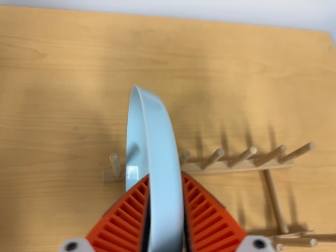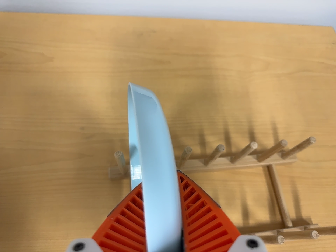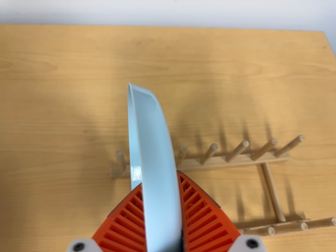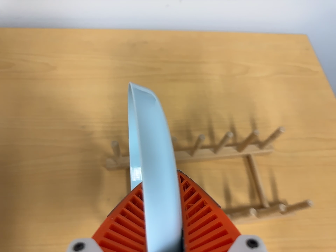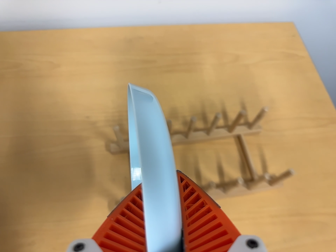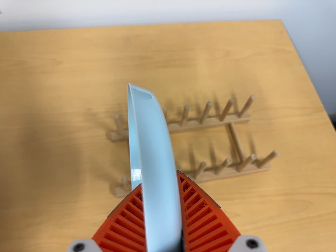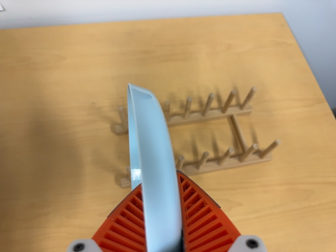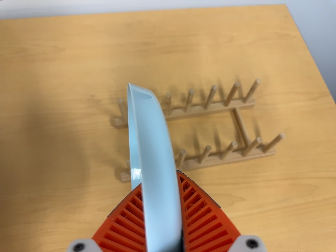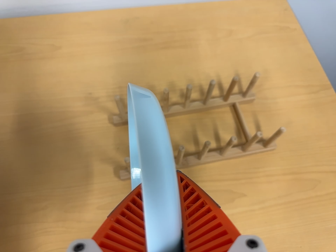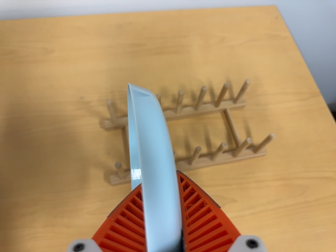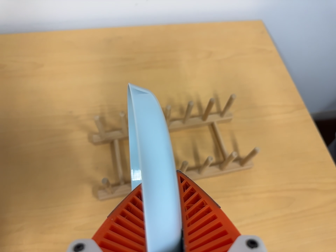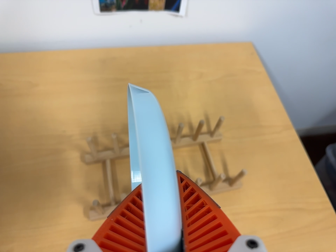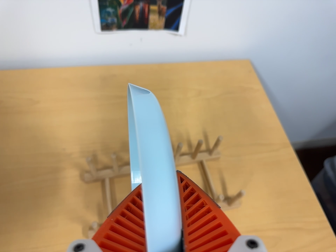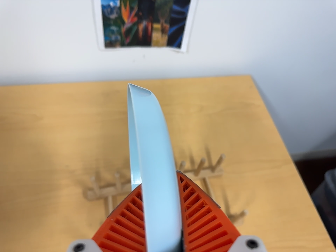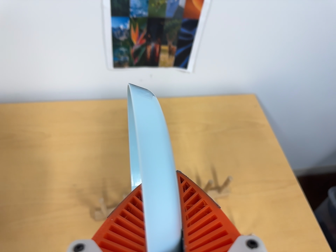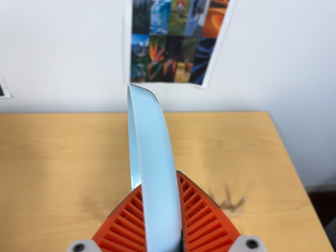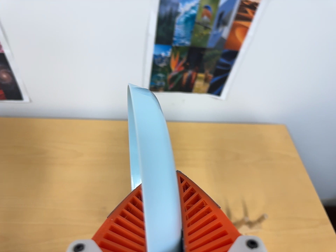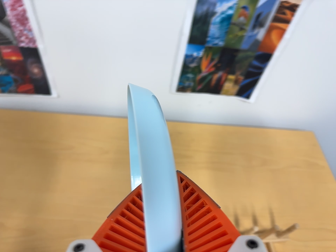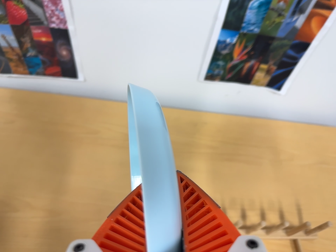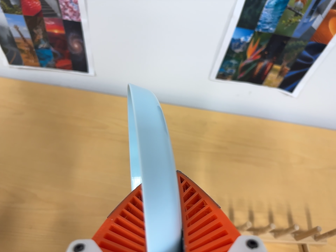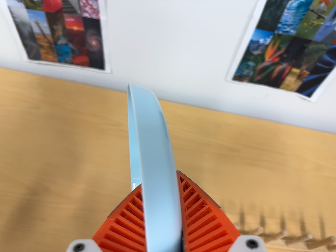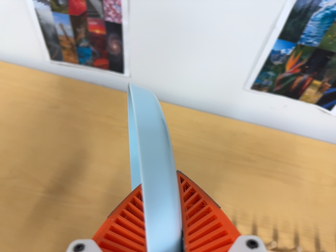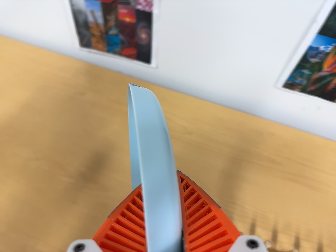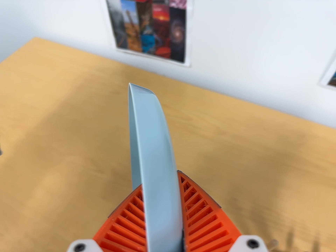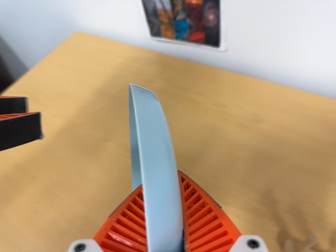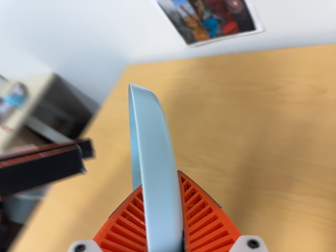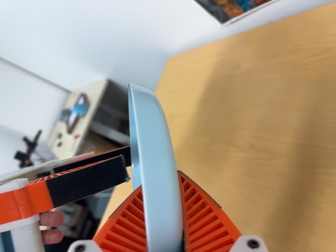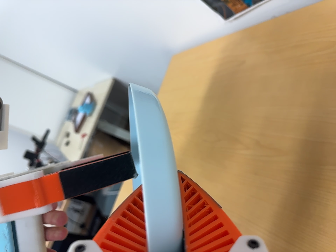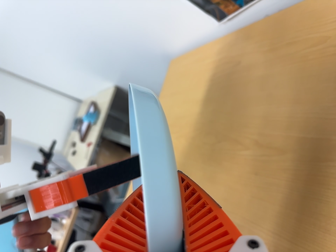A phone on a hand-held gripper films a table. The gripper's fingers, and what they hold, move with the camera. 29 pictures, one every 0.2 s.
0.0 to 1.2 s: The camera travels backward and toward the bottom of its view, about 18 cm, so what stands in front gets smaller.
1.2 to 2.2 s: The camera shifts only a little, or ends up much as it began.
2.2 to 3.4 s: The camera travels to its left and toward the top of its view, about 14 cm, so close, fixed things drift to the right. Its aim tips toward the top of its view by about 10 degrees, and the scene shifts downward.
3.4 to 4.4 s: The scene slides to the right, as the camera pans about 15 degrees to its left. It travels to its left, about 7 cm, so close, fixed things drift to the right. It rolls about its line of sight by about 15 degrees, and the scene rotates clockwise.
4.4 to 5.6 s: The camera pans to its left by about 55 degrees. It travels to its right, about 16 cm. It rolls about its line of sight by about 25 degrees, and the scene rotates counterclockwise.
The film runs backward here.
